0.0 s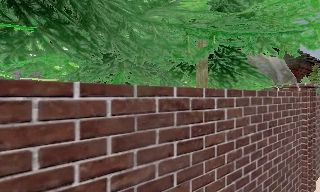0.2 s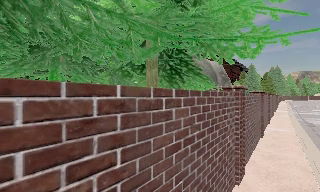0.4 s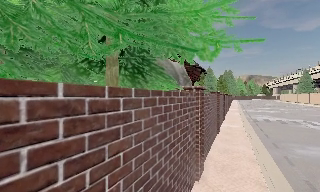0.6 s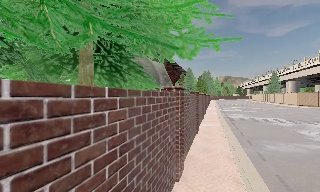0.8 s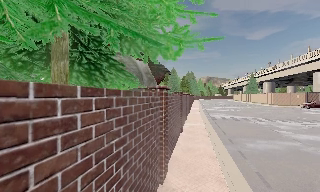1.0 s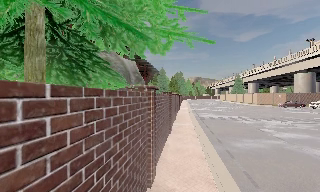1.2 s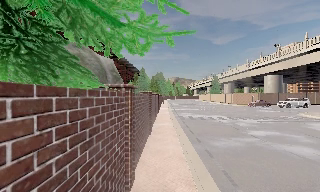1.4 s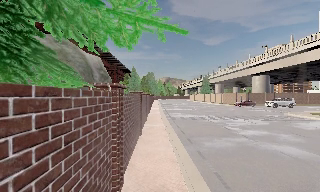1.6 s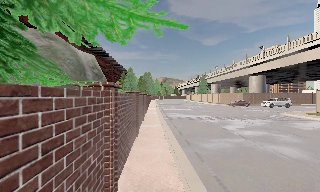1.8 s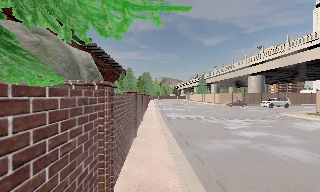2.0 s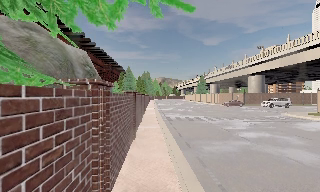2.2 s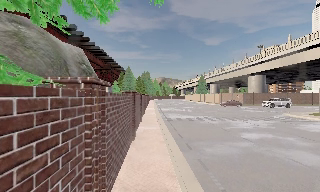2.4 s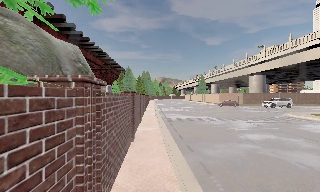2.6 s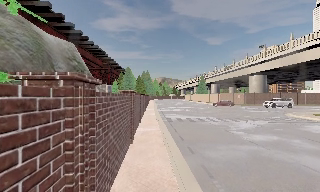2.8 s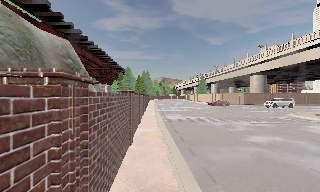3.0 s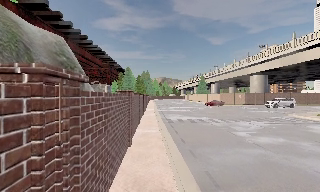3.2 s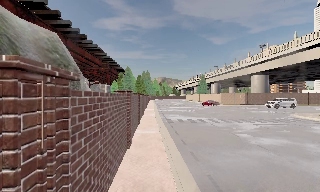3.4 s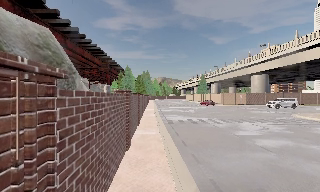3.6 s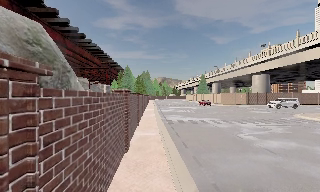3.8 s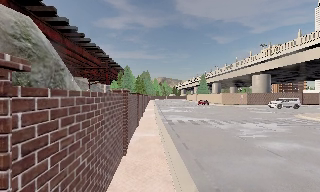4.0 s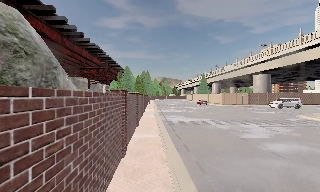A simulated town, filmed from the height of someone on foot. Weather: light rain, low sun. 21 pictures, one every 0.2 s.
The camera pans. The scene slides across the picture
to the left.
The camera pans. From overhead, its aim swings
clockwise.
0.0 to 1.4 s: The camera swings to its right by about 55 degrees, and the scene slides to the left. It travels forward, about 1 m.
1.4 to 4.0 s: The camera travels forward, about 3 m, so what stands in front looms larger.
The film runs forward here.
